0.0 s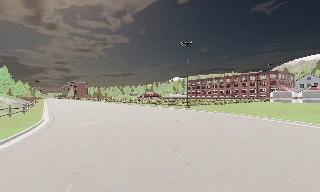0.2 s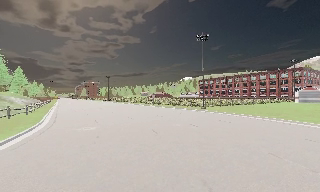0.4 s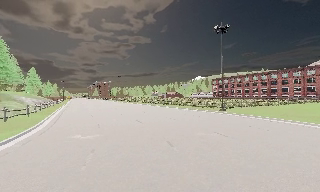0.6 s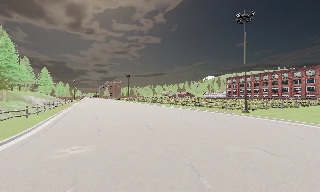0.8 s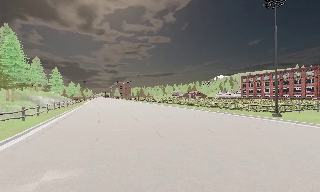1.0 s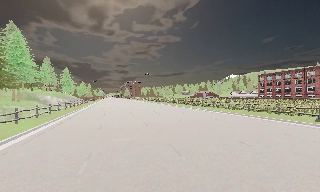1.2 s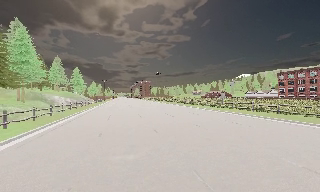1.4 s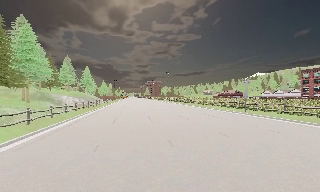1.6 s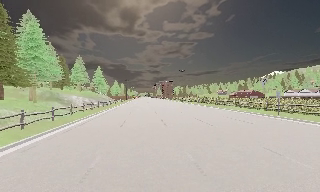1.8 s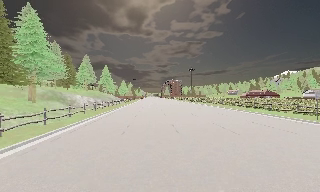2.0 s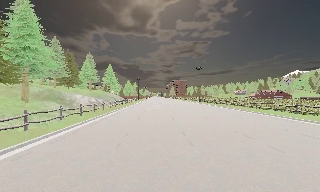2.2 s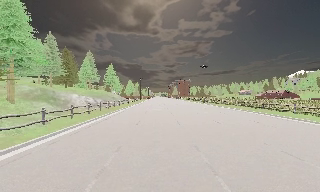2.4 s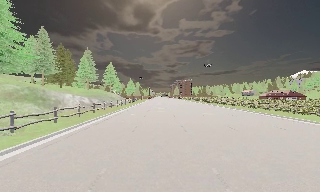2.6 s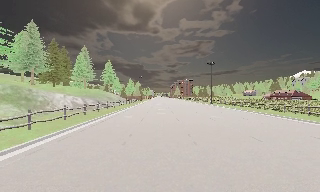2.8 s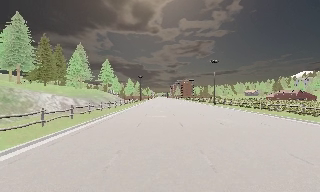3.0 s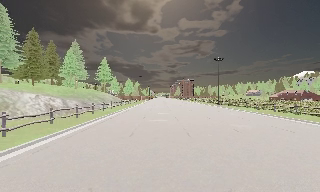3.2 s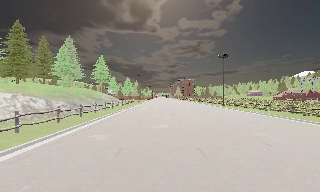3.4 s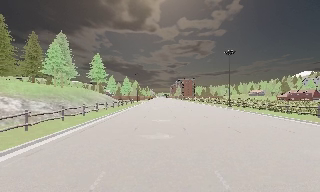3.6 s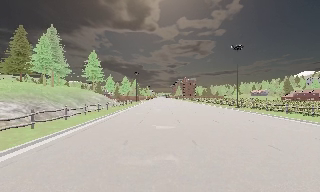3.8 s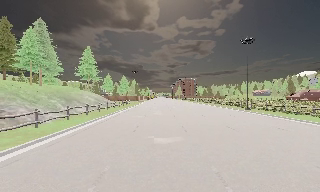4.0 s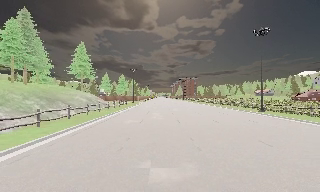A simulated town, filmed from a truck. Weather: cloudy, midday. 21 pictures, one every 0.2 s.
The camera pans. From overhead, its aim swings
counterclockwise.
The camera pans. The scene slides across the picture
to the right.
0.0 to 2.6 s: The scene slides to the right, as the camera pans about 35 degrees to its left. It travels forward, about 35 m.
2.6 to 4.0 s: The camera travels forward, about 25 m, so what stands in front looms larger.
The film runs forward here.
